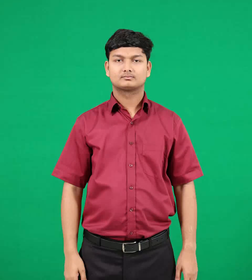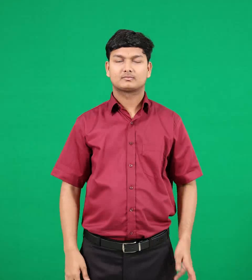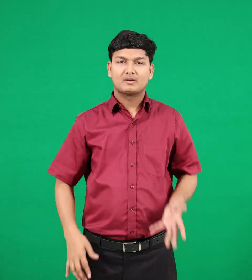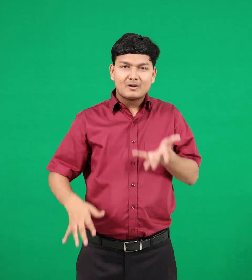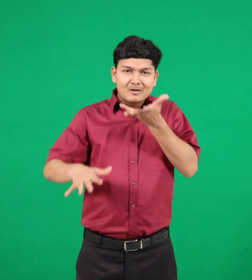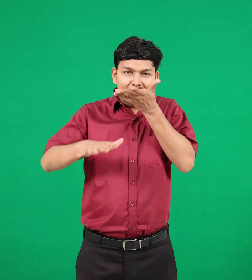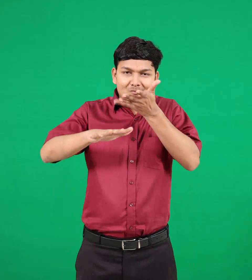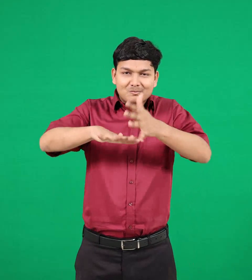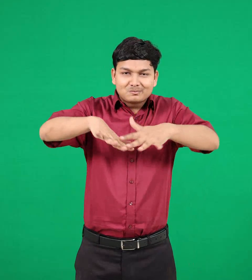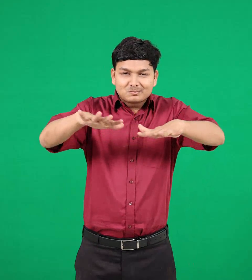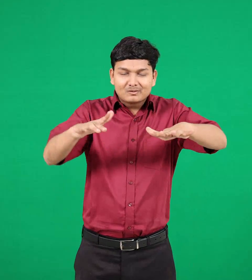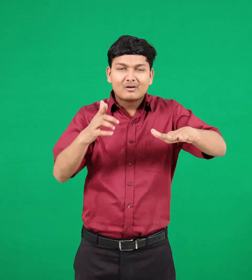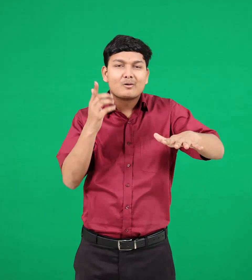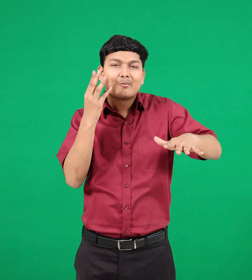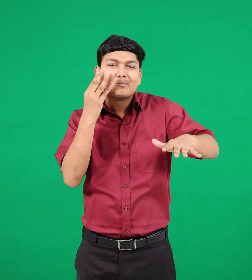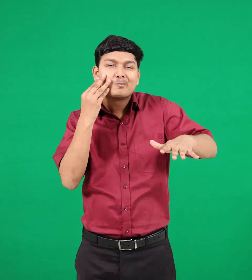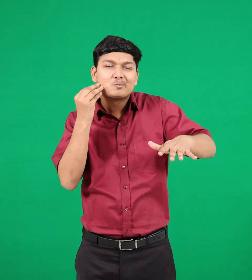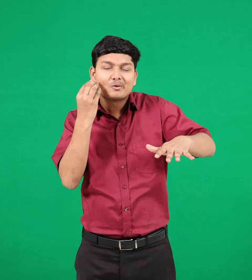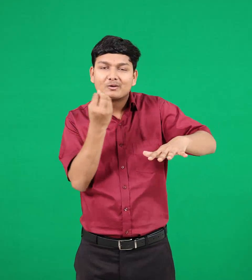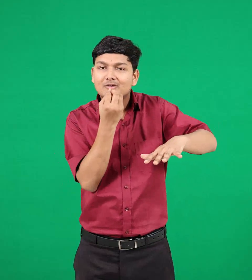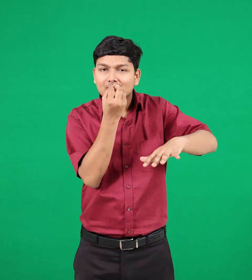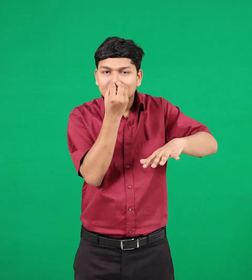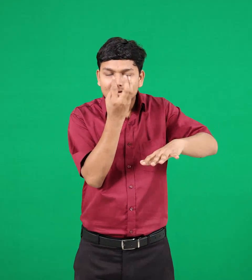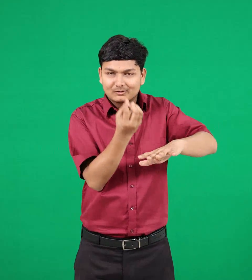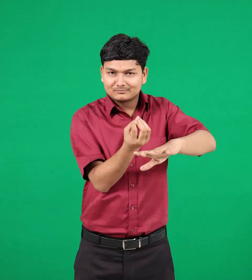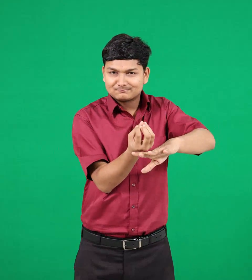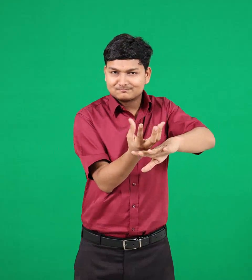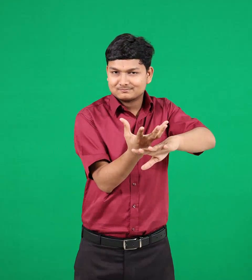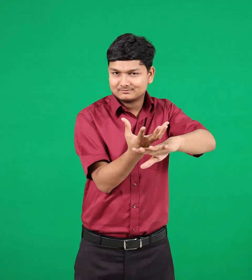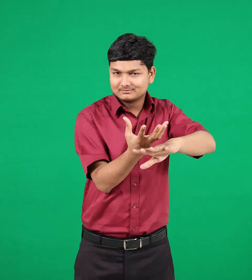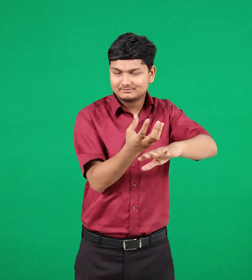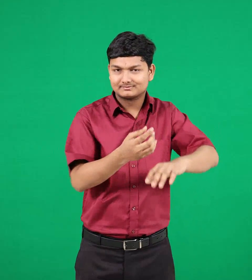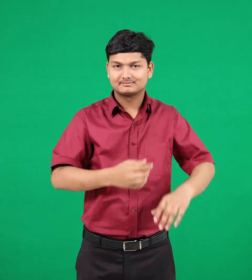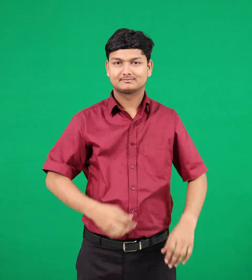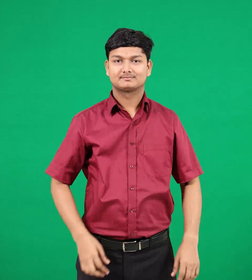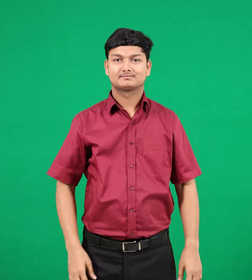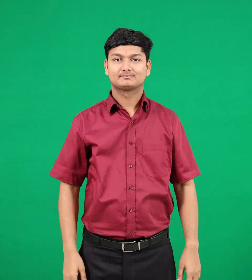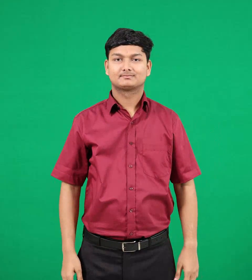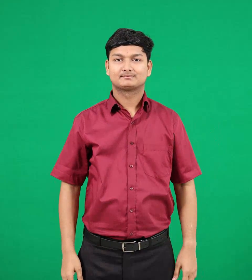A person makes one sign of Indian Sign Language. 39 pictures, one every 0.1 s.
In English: lotus
